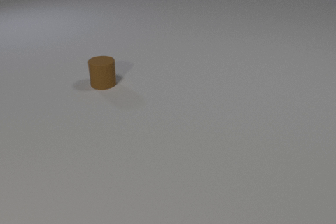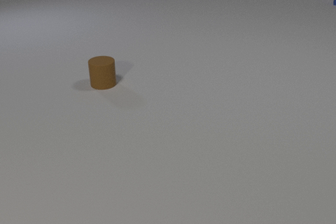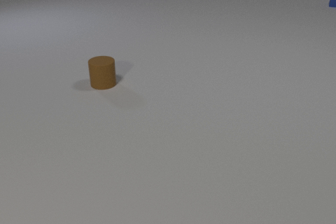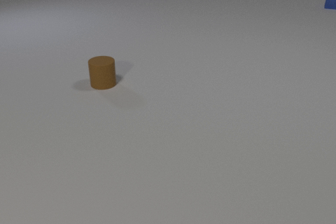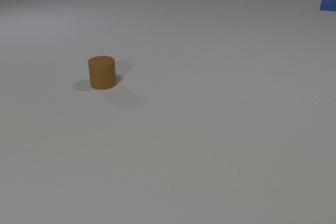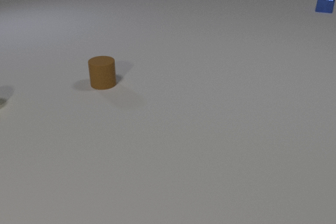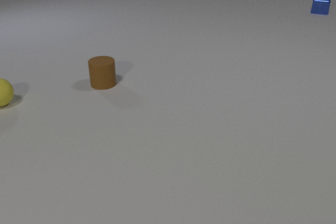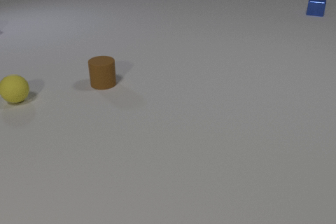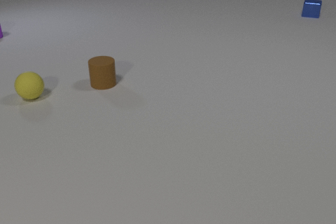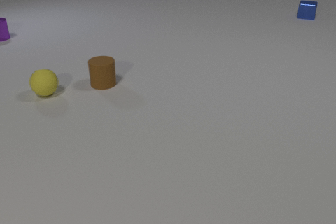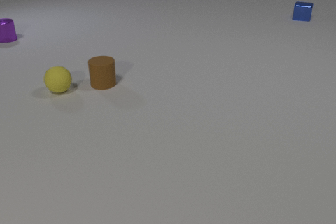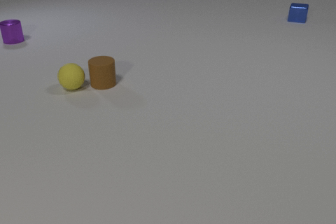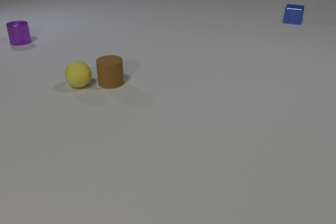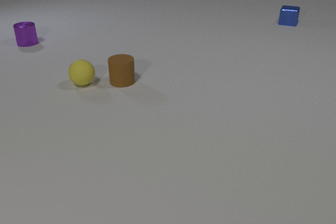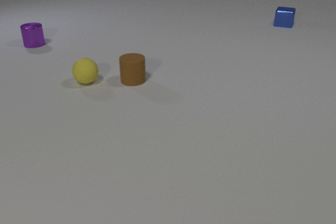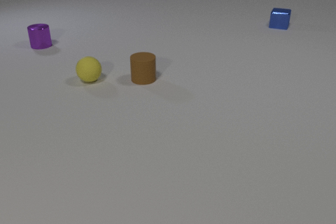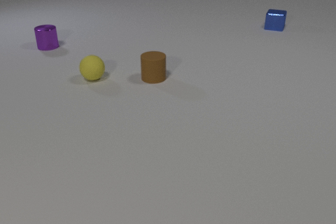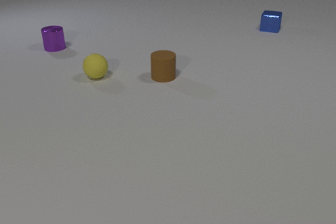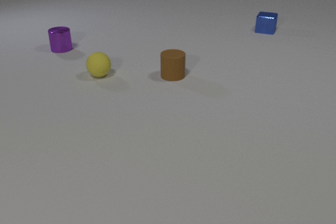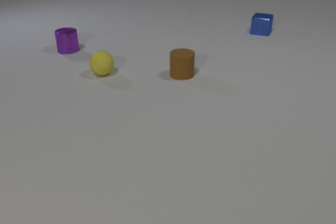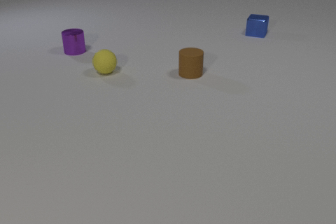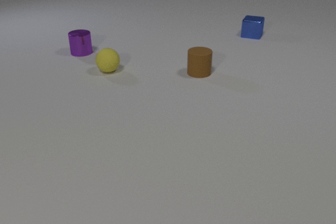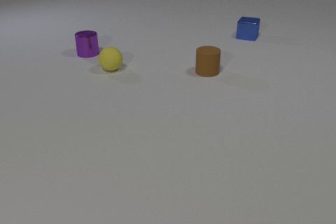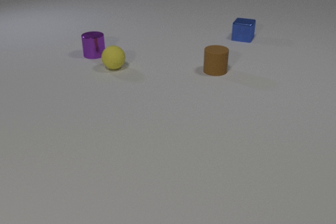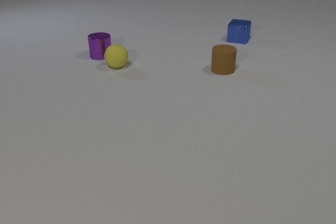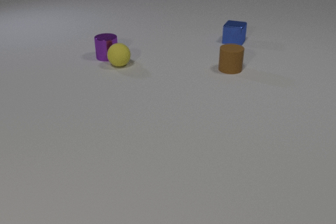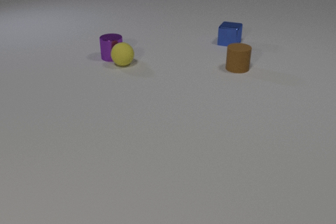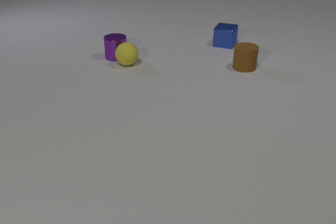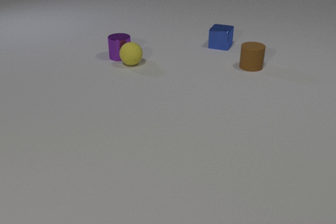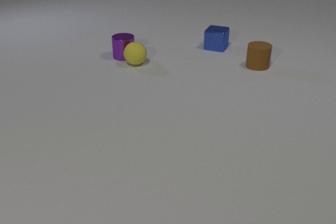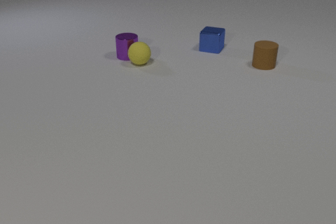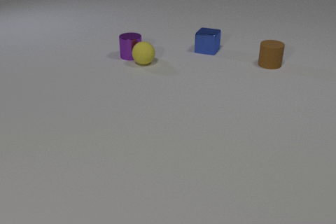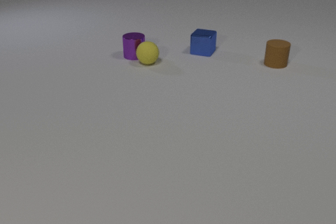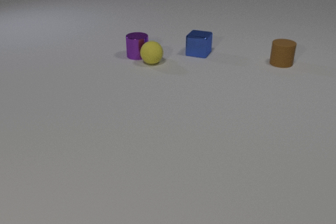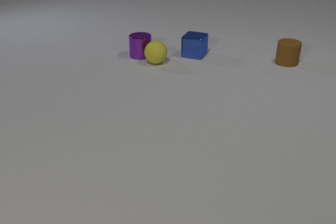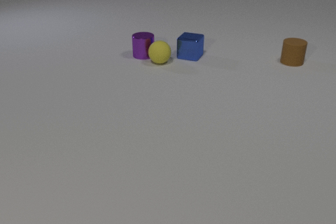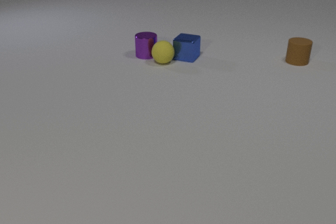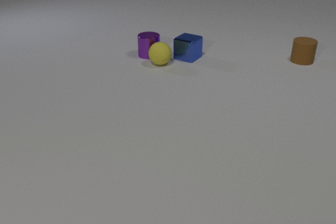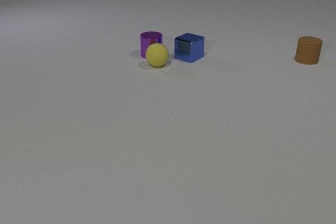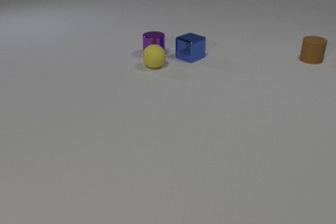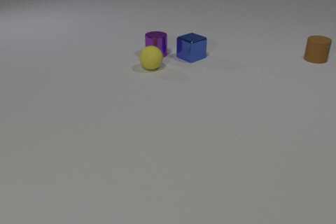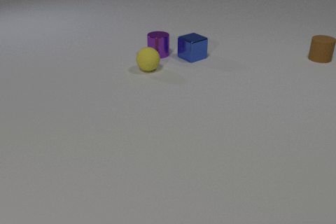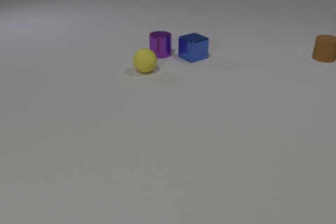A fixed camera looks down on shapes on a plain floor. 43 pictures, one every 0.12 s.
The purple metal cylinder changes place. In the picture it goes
to the right.
The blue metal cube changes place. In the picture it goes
toward the camera.
0.00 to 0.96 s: The yellow rubber sphere comes in at the left edge, rolls to the right. The purple metal cylinder comes in at the left edge. The blue metal cube comes in at the right edge, slides toward the camera and to the left.
0.96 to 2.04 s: The yellow rubber sphere rolls to the right and away from the camera. The brown rubber cylinder slides to the right. The purple metal cylinder slides to the right and toward the camera. The blue metal cube slides toward the camera and to the left. The yellow rubber sphere and the brown rubber cylinder collide.
2.04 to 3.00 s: The yellow rubber sphere rolls away from the camera and to the right. The brown rubber cylinder slides to the right. The purple metal cylinder slides to the right and toward the camera. The blue metal cube slides toward the camera and to the left.
3.00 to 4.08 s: The yellow rubber sphere rolls to the right. The brown rubber cylinder slides to the right and away from the camera. The purple metal cylinder slides to the right. The blue metal cube slides toward the camera and to the left. The yellow rubber sphere and the purple metal cylinder collide.
4.08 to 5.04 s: The yellow rubber sphere rolls toward the camera and to the left. The brown rubber cylinder slides to the right and away from the camera. The purple metal cylinder slides to the right. The blue metal cube slides toward the camera, spins so that its near face slides to the left, clockwise seen from above. The yellow rubber sphere and the blue metal cube collide.
Are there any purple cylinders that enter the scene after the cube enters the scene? yes.
How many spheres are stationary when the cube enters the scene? 0.
What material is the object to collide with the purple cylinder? rubber.
